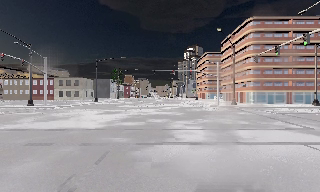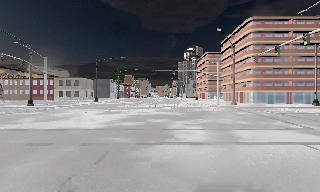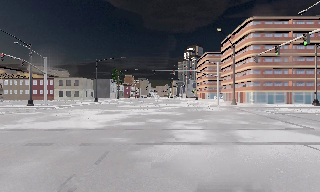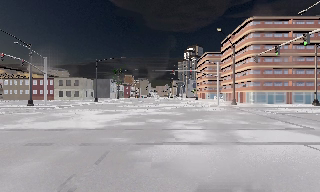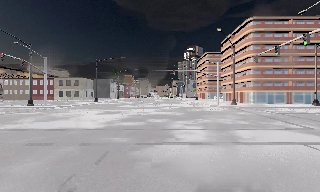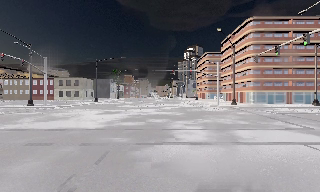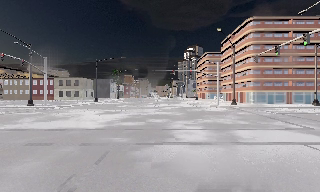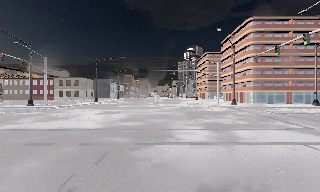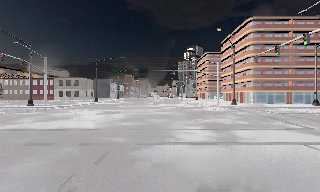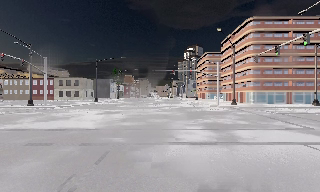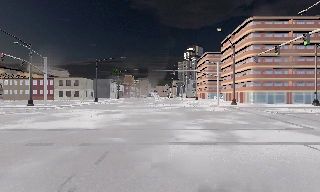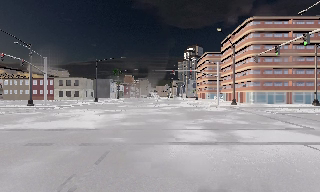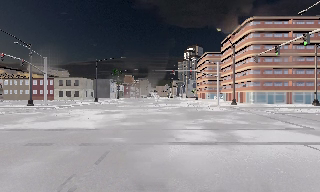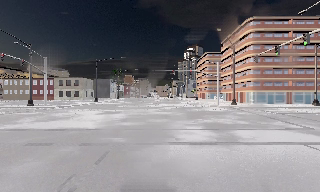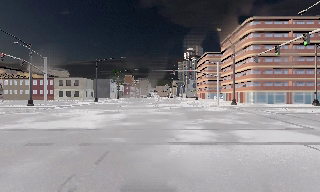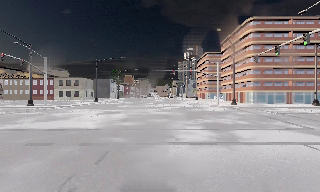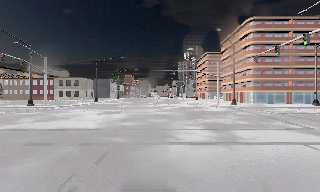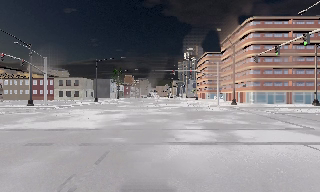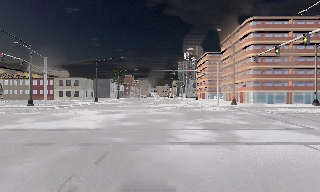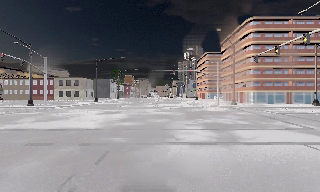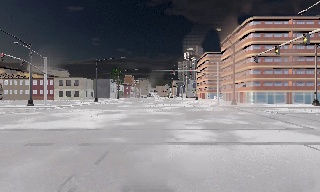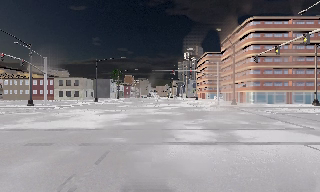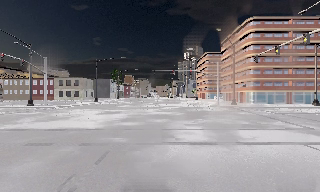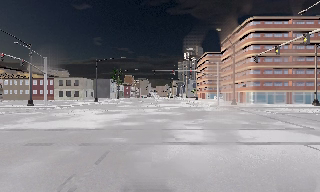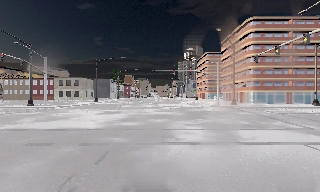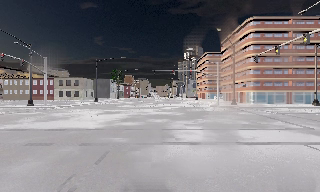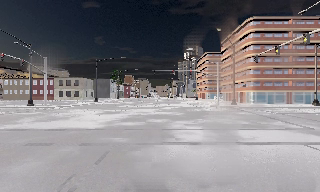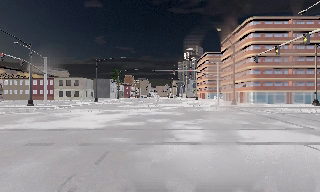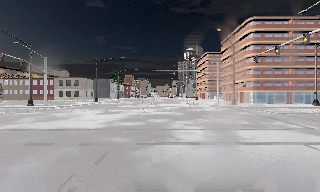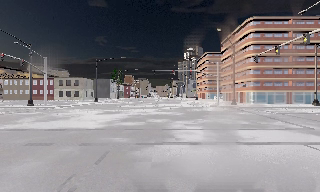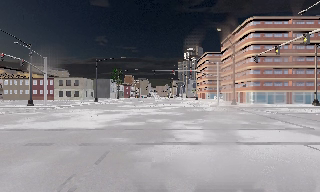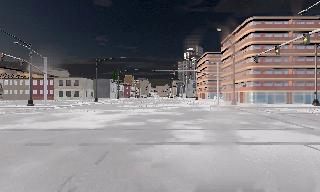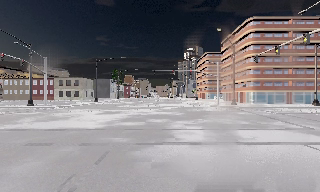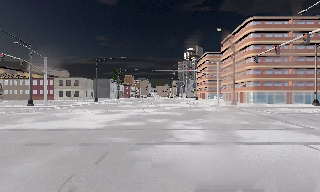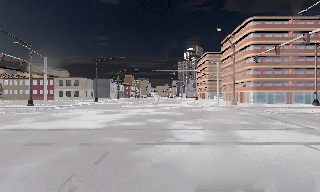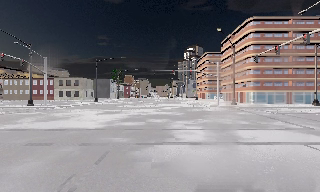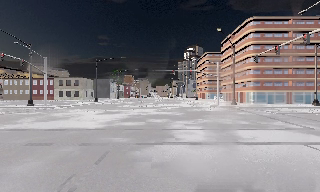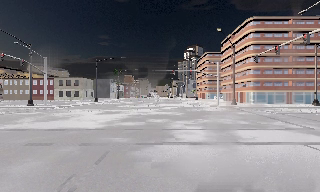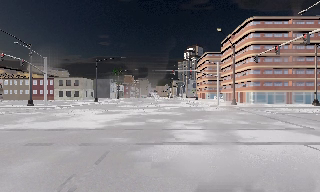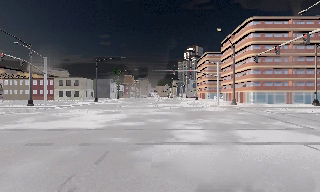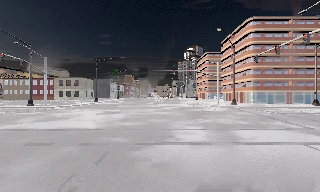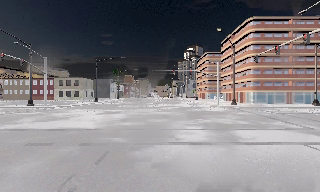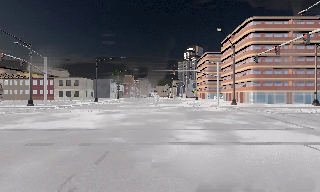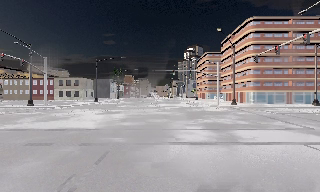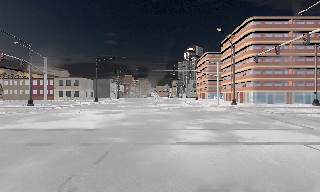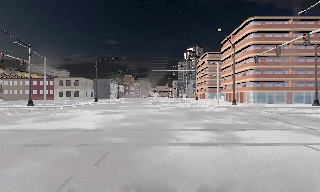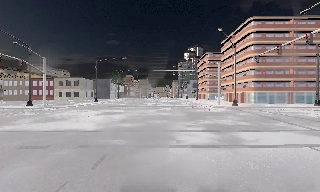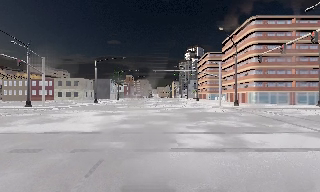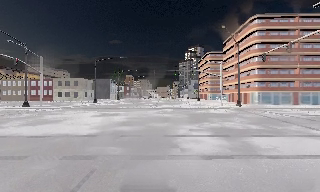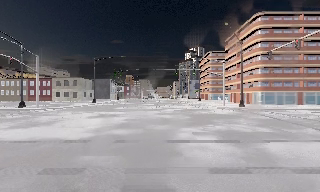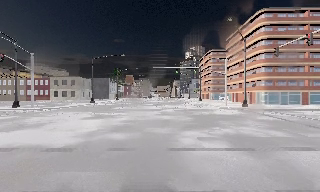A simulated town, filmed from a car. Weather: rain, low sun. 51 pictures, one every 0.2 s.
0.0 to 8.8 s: The camera keeps its place and its aim.
8.8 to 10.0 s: The camera travels forward, about 3 m, so what stands in front looms larger. It gains speed.
The film runs forward here.
